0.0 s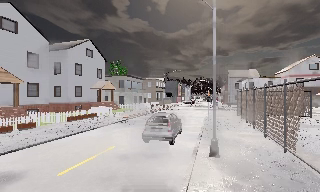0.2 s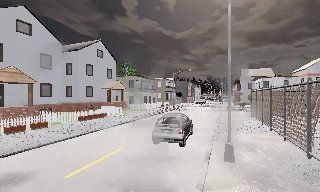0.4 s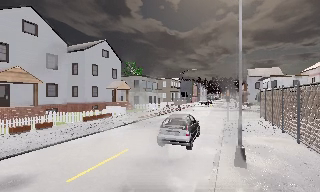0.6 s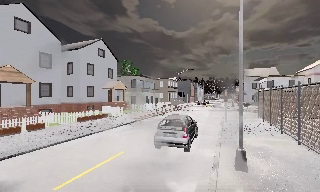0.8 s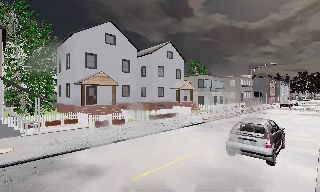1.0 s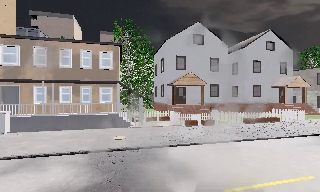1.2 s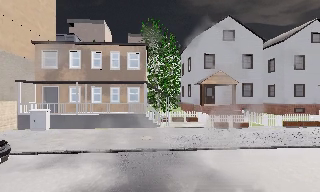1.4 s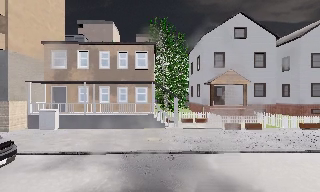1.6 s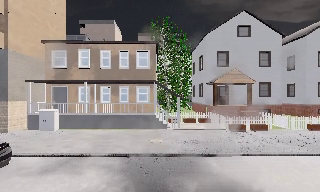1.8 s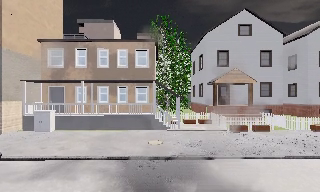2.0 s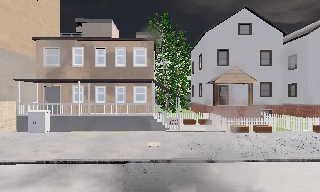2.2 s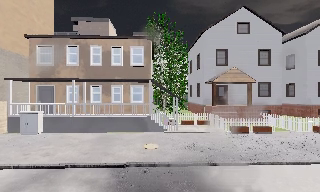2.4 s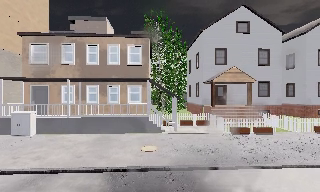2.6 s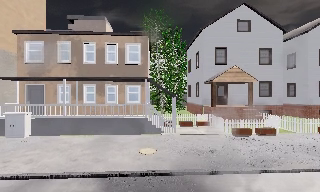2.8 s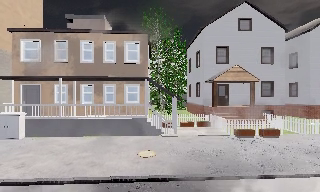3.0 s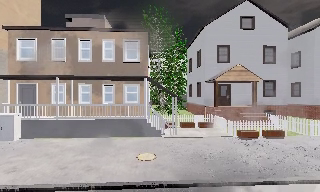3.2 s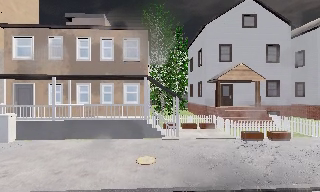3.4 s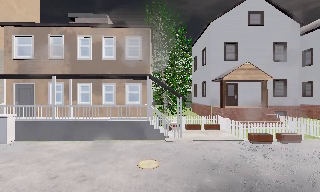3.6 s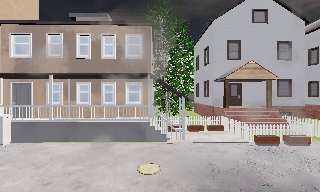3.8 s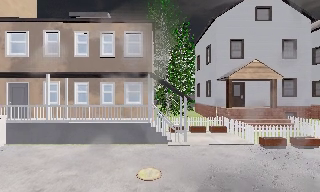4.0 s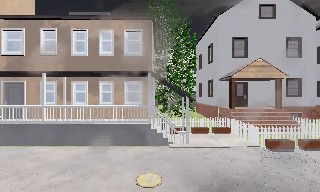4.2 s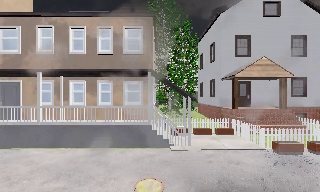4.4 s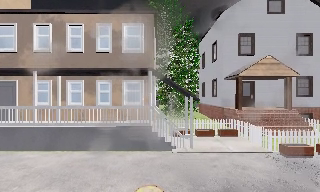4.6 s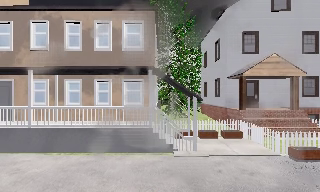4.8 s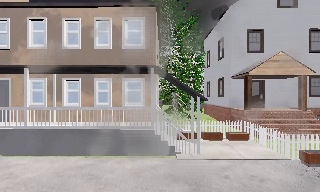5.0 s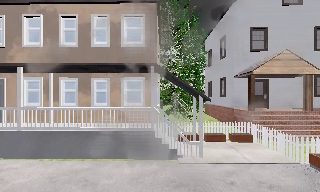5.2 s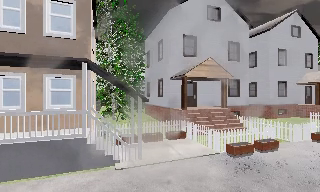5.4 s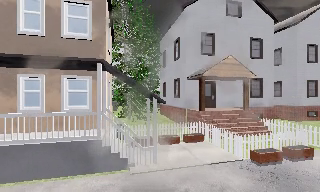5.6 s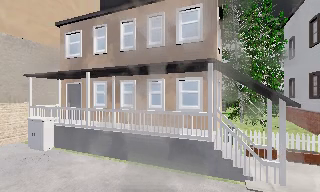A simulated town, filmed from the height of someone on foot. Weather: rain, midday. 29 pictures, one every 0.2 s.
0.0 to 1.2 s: The camera pans to its left, which is counterclockwise from overhead, by about 70 degrees. It travels forward, about 2 m.
1.2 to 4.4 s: The camera travels forward, about 6 m, so what stands in front looms larger.
4.4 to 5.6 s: The camera swings to its left by about 25 degrees, and the scene slides to the right. It travels forward, about 2 m, so what stands in front looms larger.
The film runs forward here.
